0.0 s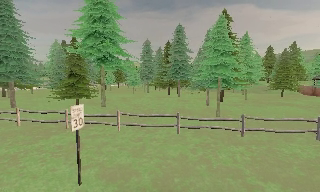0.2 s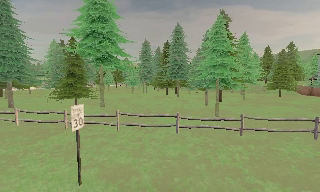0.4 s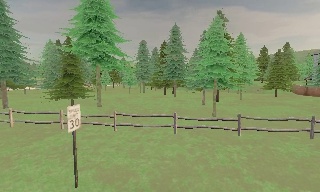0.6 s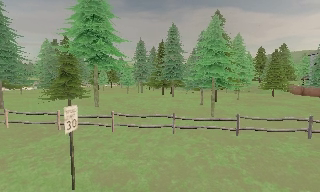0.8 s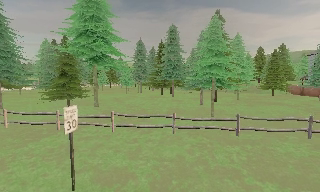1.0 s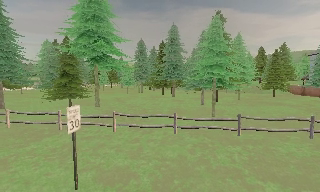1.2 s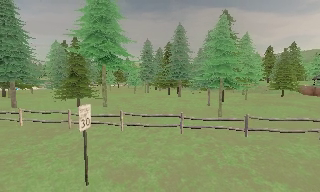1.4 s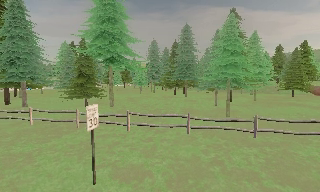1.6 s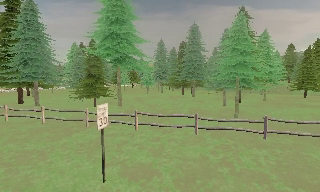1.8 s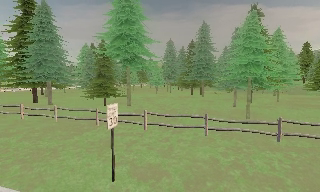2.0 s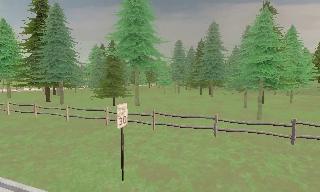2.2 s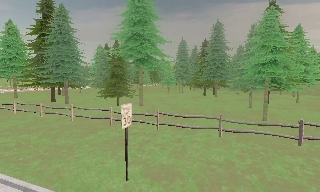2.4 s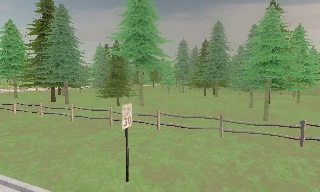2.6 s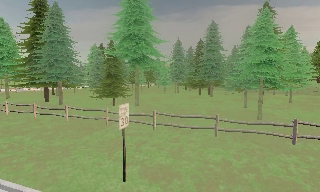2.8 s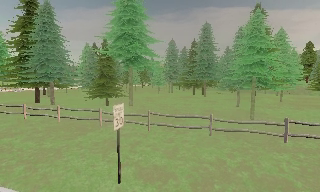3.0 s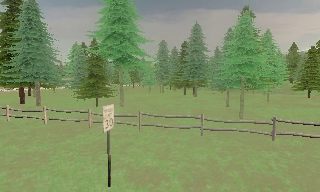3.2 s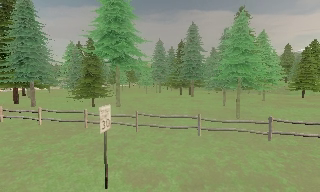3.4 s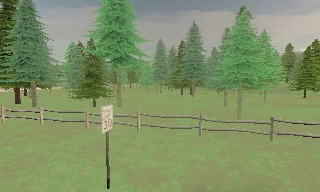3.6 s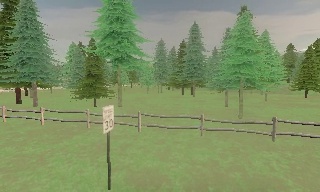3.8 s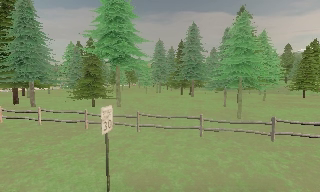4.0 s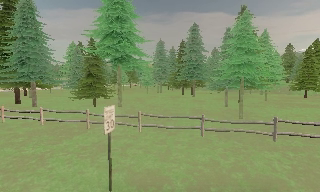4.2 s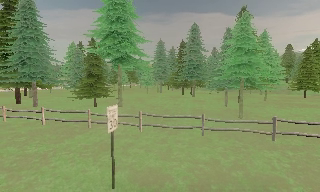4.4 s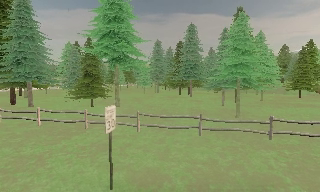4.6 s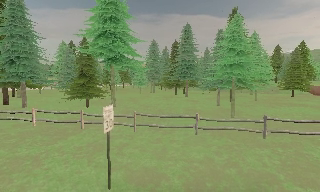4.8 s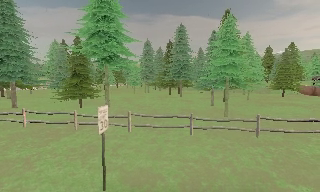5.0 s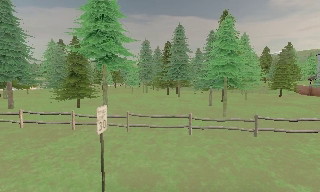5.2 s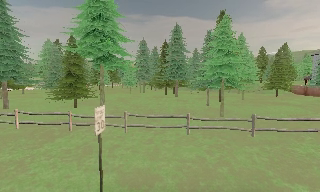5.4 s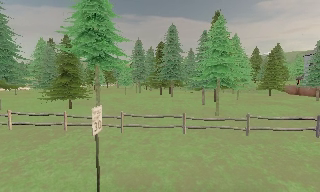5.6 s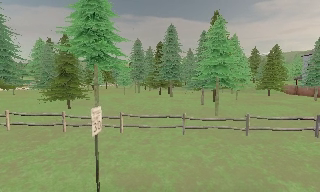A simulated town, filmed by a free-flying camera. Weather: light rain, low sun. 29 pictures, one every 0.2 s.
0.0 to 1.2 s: The camera shifts only a little, or ends up much as it began.
1.2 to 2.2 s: The camera swings to its left by about 10 degrees, and the scene slides to the right.
2.2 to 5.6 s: The camera swings to its right by about 15 degrees, and the scene slides to the left. It travels to its left, about 0.5 m.
The film runs forward here.
